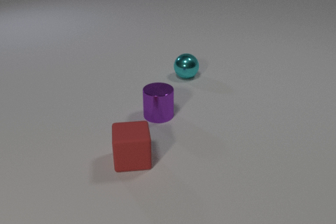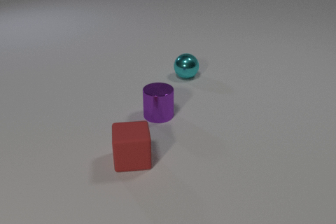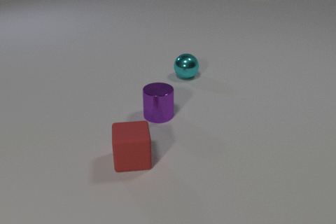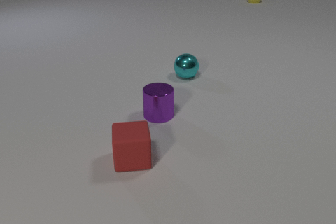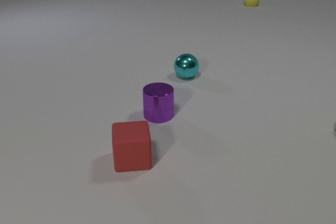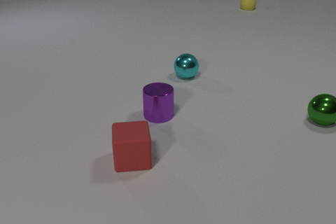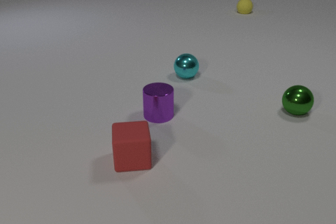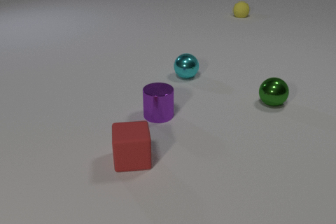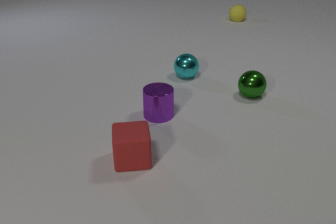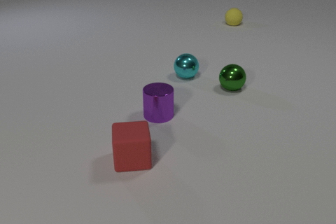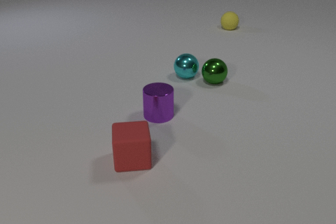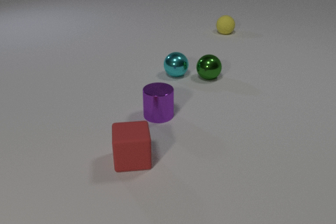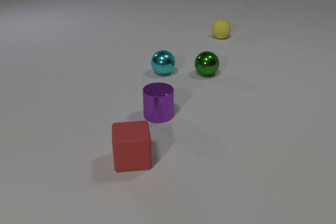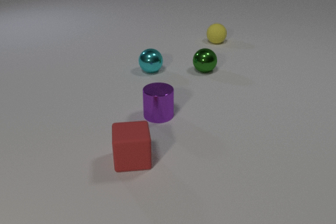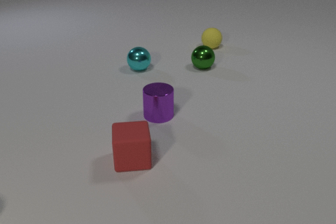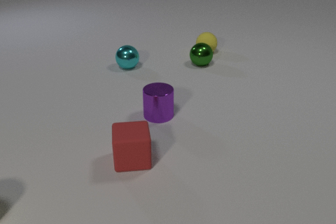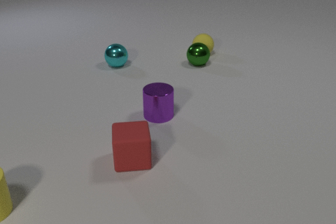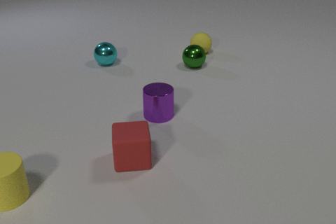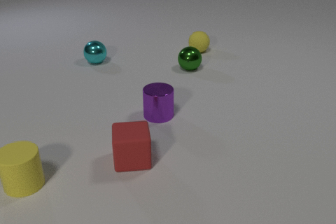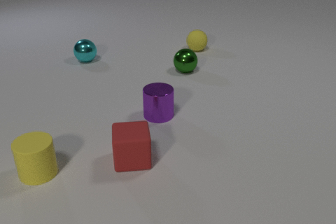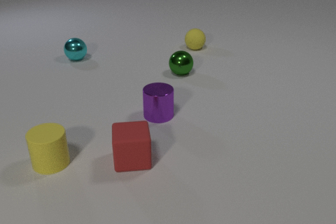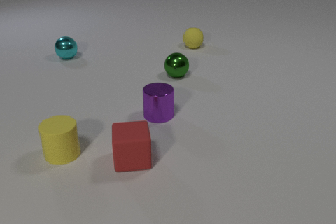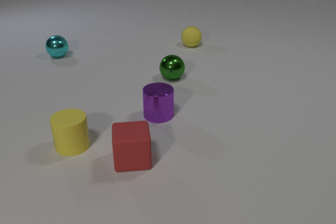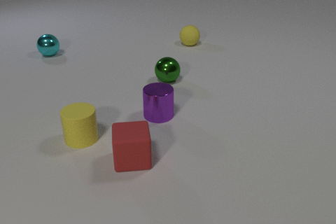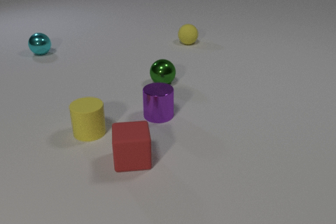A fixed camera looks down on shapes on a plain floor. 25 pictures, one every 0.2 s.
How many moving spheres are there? 3.
How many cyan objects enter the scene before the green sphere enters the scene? 0.
What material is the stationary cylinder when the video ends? metal.
0.0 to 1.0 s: The green metal sphere comes in at the right edge, rolls to the left. The yellow rubber sphere comes in at the top edge, rolls toward the camera.
1.0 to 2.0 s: The green metal sphere rolls to the left and away from the camera. The yellow rubber sphere rolls toward the camera.
2.0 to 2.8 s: The green metal sphere rolls away from the camera. The cyan metal sphere rolls to the left and away from the camera. The yellow rubber sphere rolls toward the camera. The green metal sphere and the cyan metal sphere collide.
2.8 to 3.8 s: The green metal sphere rolls to the left and toward the camera. The cyan metal sphere rolls to the left and away from the camera. The yellow rubber sphere rolls to the left and toward the camera. The yellow rubber cylinder comes in at the left edge, slides to the right and away from the camera. The green metal sphere and the yellow rubber sphere collide.
3.8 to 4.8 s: The green metal sphere rolls toward the camera and to the left. The cyan metal sphere rolls to the left and away from the camera. The yellow rubber sphere rolls away from the camera and to the left. The yellow rubber cylinder slides away from the camera and to the right.
